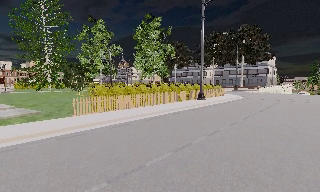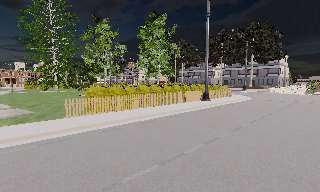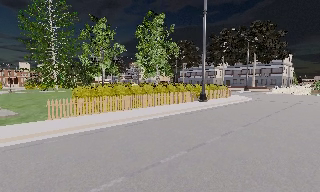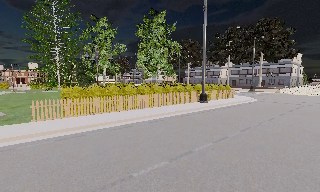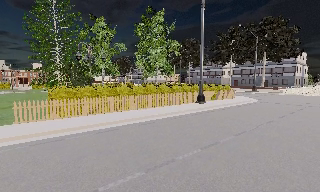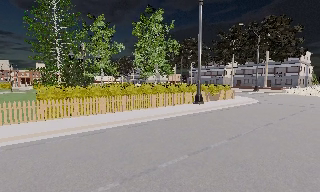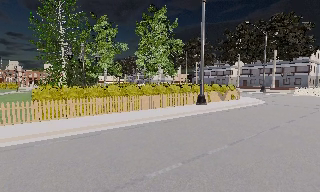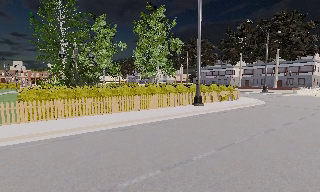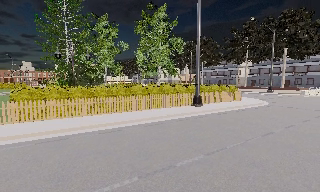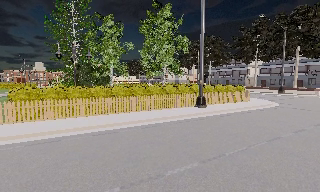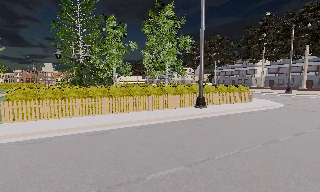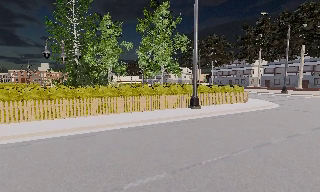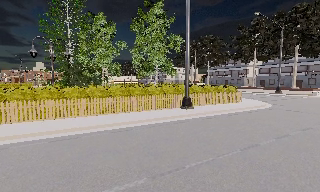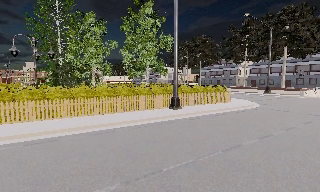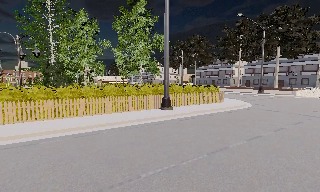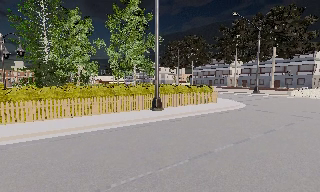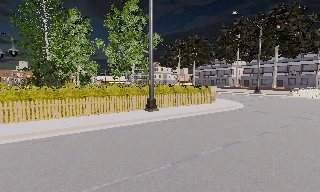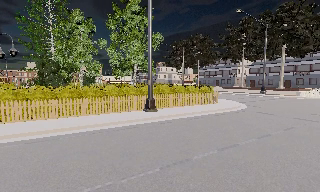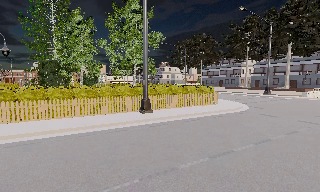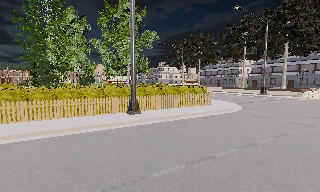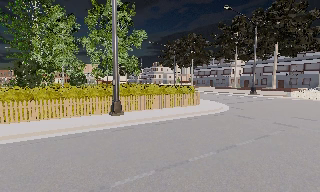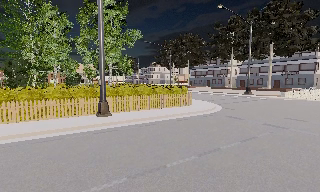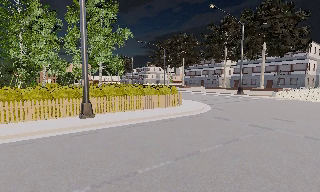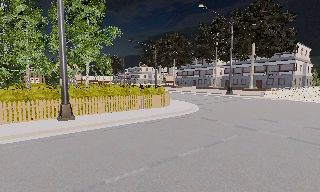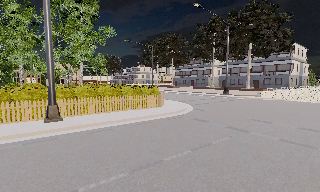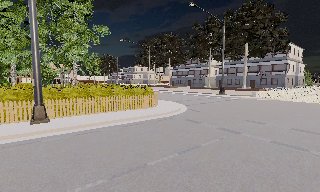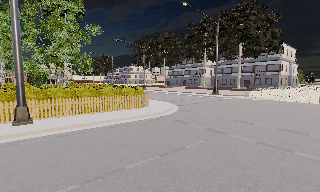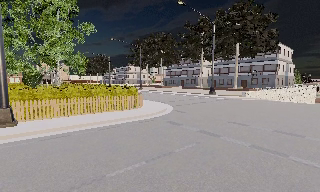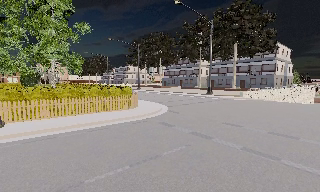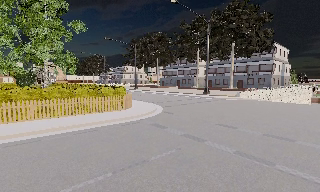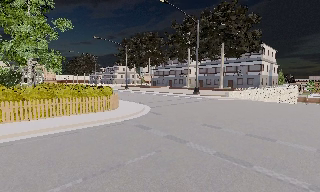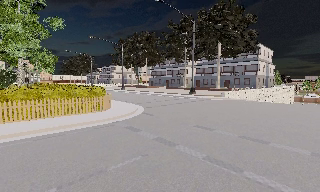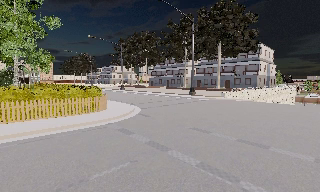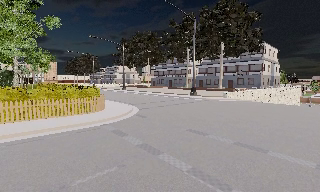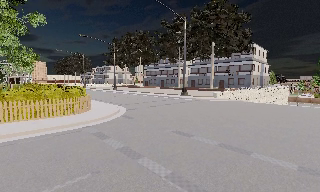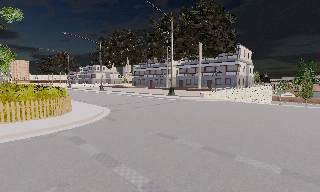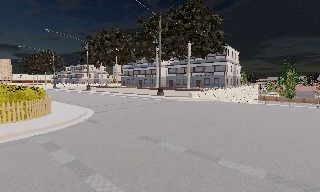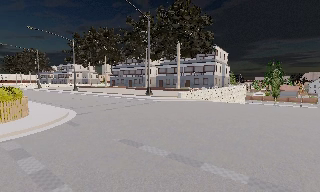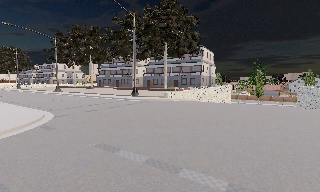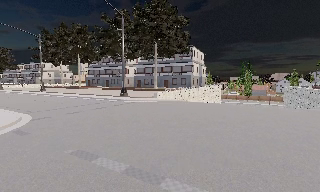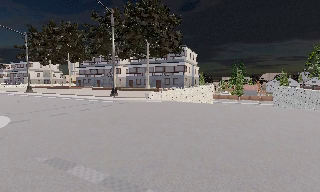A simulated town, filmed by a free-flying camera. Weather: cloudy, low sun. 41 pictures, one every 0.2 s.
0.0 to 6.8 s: The camera travels to its right and forward, about 19 m, so close, fixed things drift to the left. It loses speed.
6.8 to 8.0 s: The camera swings to its right by about 20 degrees, and the scene slides to the left. It travels forward and to its right, about 2.5 m, so what stands in front looms larger.
The film runs backward here.
